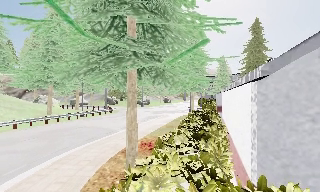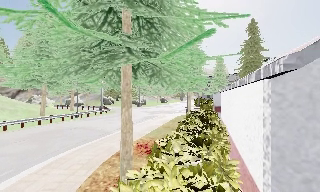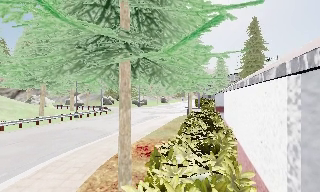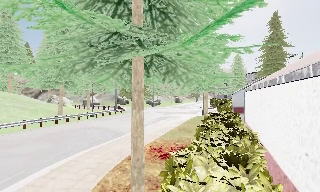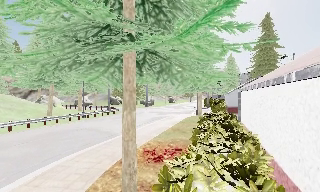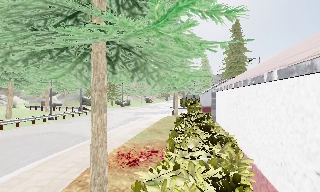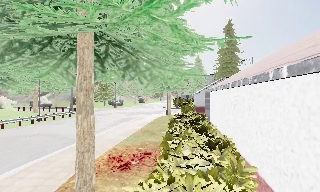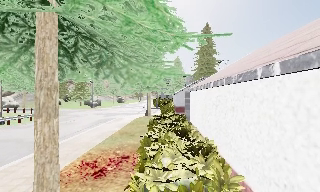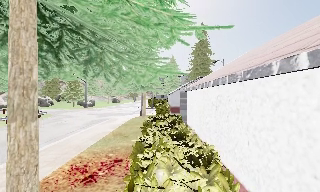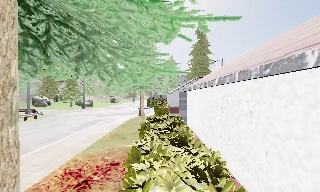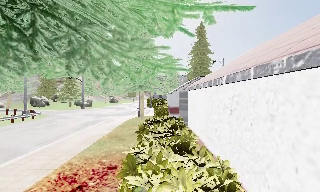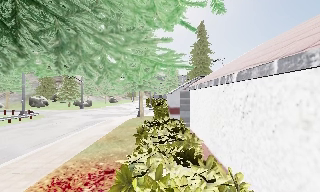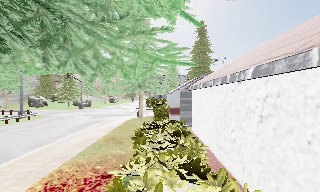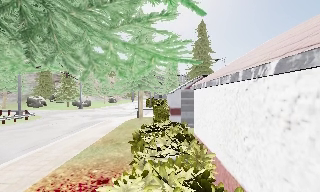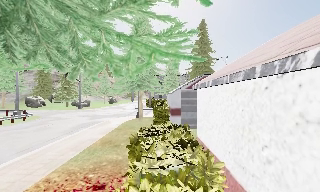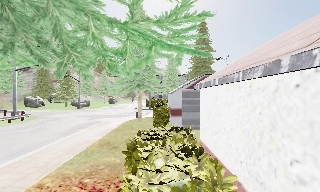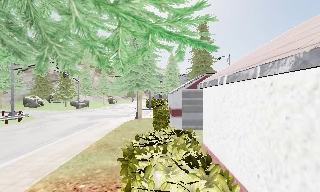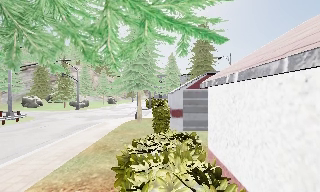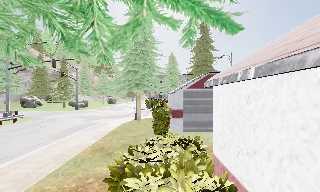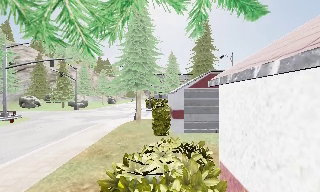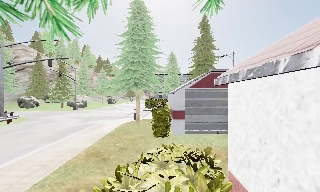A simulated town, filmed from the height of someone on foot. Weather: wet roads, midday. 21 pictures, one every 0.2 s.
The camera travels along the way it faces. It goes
forward.
0.0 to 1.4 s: The scene slides to the left, as the camera pans about 15 degrees to its right. It travels forward, about 2 m, so what stands in front looms larger.
1.4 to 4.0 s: The camera travels forward, about 4 m, so what stands in front looms larger.
The film runs forward here.
